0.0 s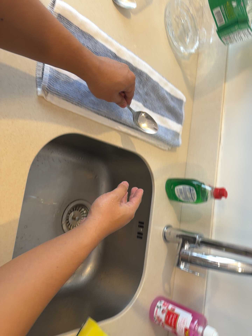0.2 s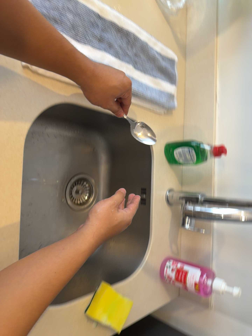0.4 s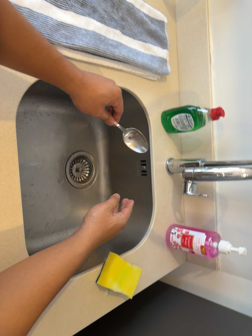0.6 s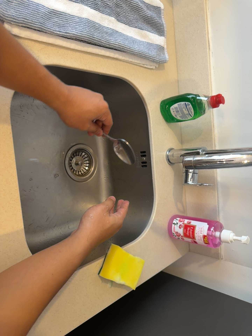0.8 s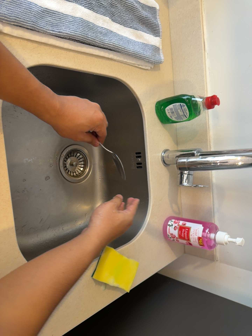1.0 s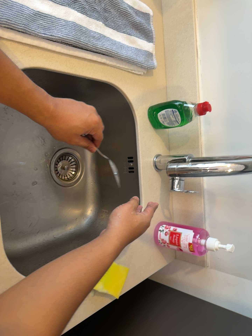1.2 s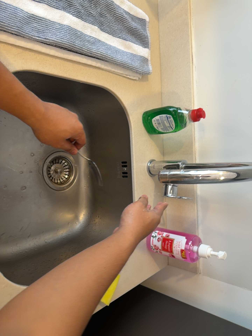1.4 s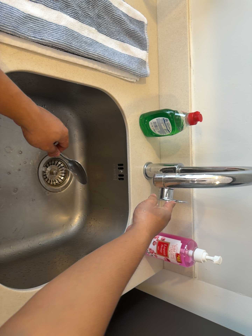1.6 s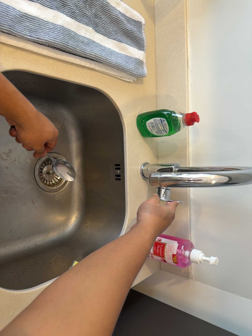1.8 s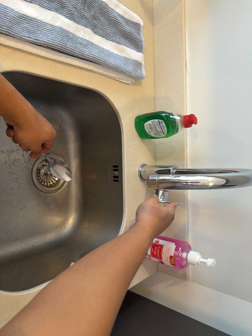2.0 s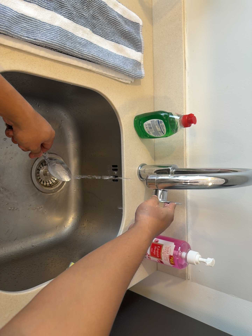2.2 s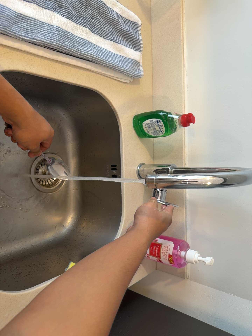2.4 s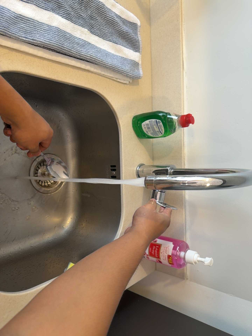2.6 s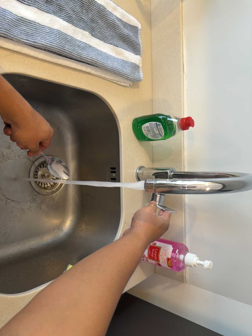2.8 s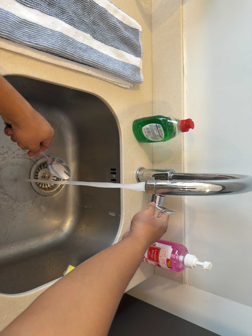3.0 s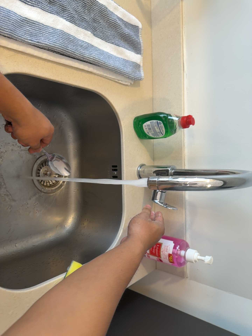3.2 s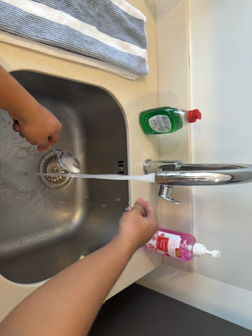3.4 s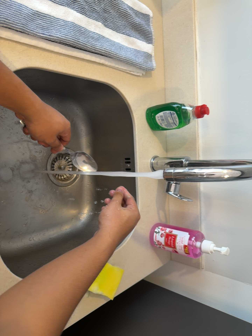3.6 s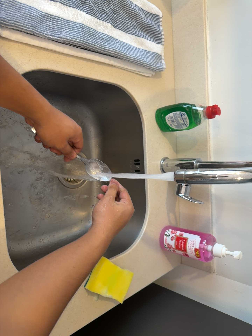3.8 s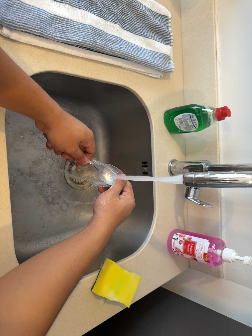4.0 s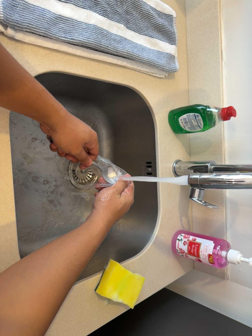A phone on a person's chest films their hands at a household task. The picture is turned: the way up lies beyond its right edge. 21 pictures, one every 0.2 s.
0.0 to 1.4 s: The camera's aim tips toward the bottom of its view by about 10 degrees, and the scene shifts upward. It rolls about its line of sight by about 10 degrees, and the scene rotates counterclockwise.
1.4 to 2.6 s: The camera keeps its place and its aim.
2.6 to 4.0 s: The camera shifts only a little, or ends up much as it began.
The film runs backward here.
